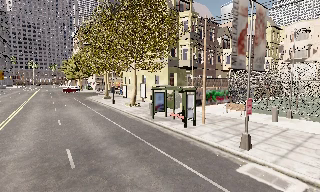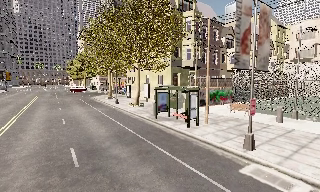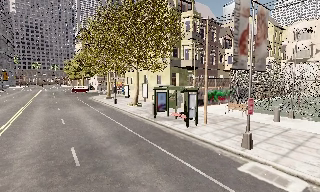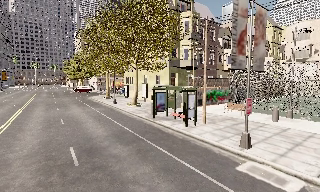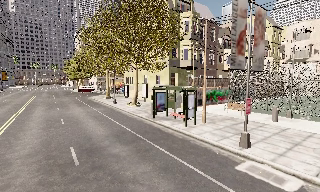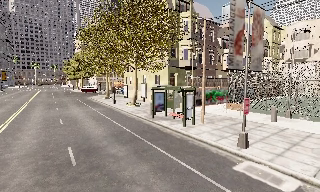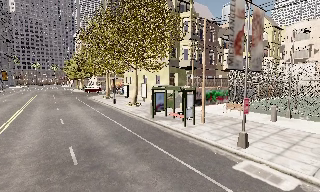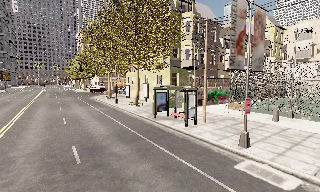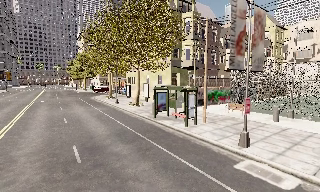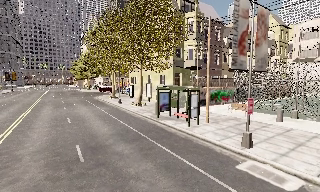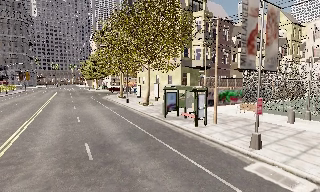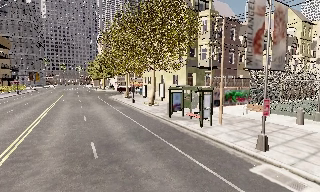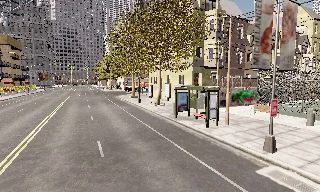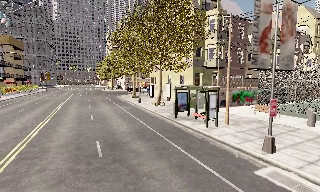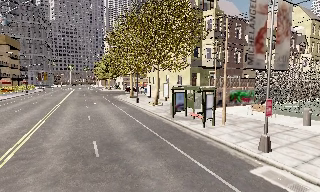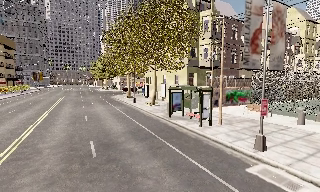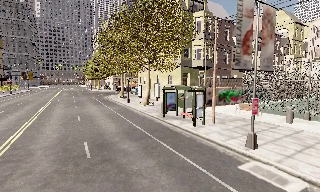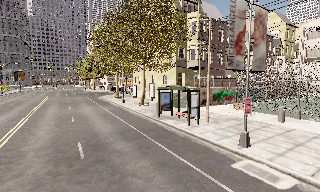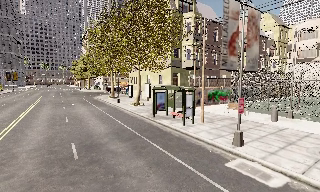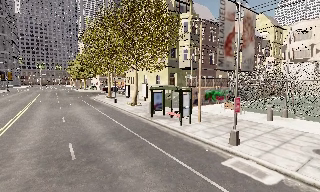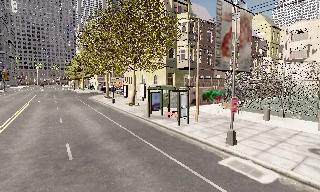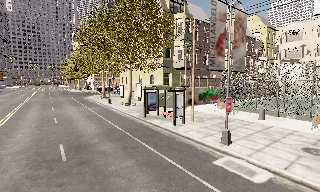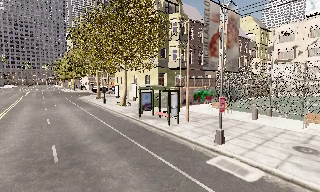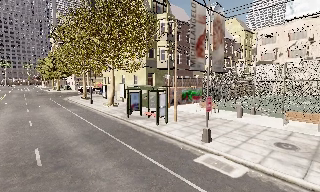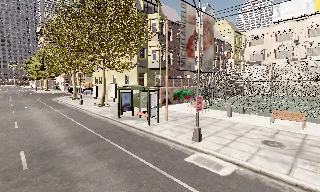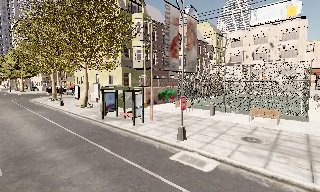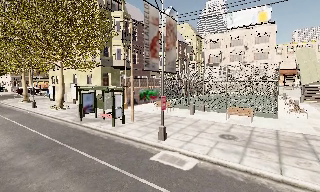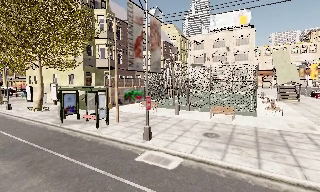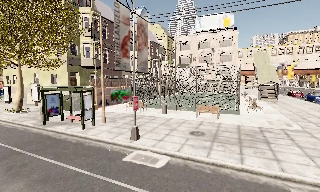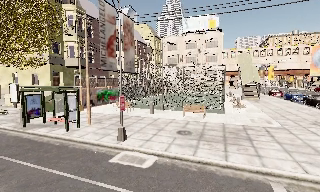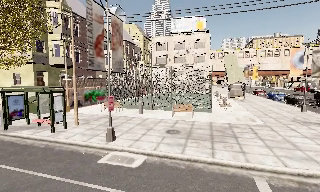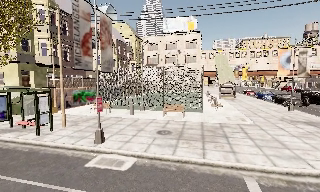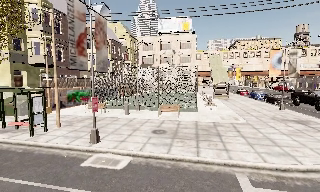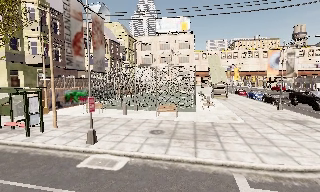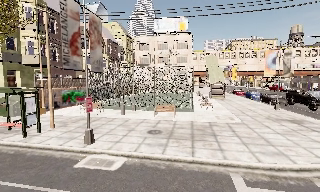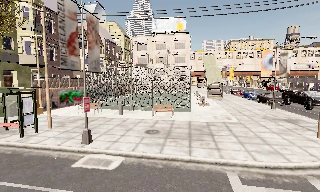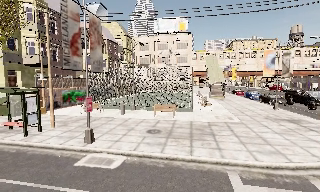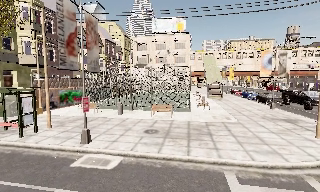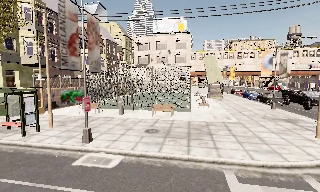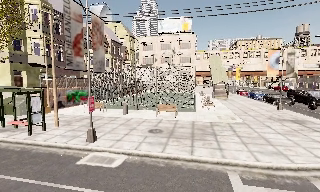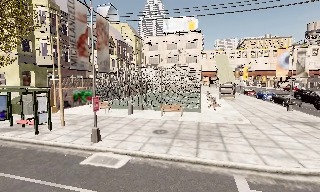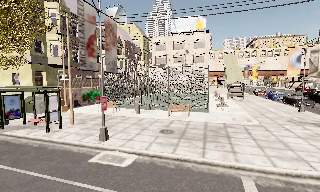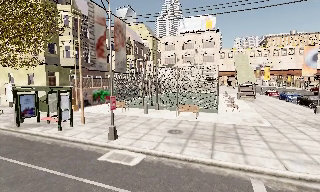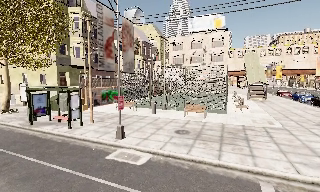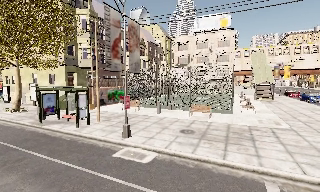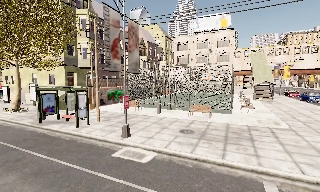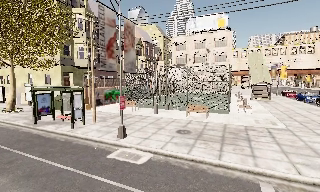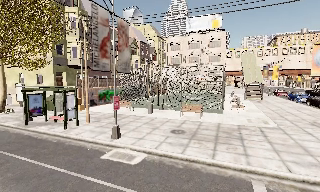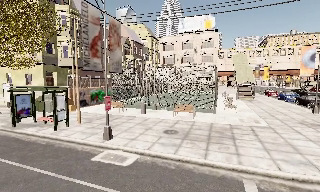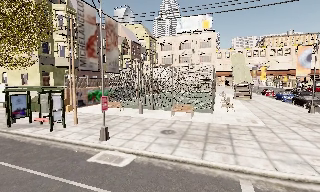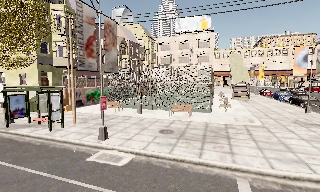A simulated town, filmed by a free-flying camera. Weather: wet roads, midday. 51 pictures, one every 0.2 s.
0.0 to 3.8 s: The camera travels backward, about 1 m, so what stands in front gets smaller.
3.8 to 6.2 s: The scene slides to the left, as the camera pans about 45 degrees to its right. It travels to its right, about 0.5 m, so close, fixed things drift to the left.
6.2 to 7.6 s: The camera shifts only a little, or ends up much as it began.
7.6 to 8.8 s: The camera pans to its left, which is counterclockwise from overhead, by about 15 degrees.
8.8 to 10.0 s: The camera shifts only a little, or ends up much as it began.
The film runs backward here.
